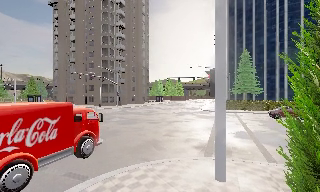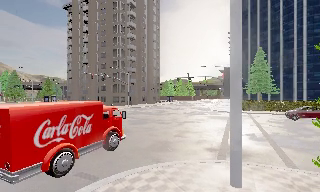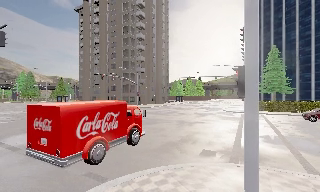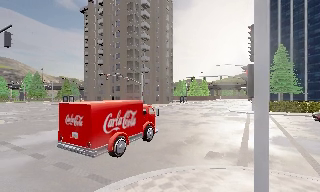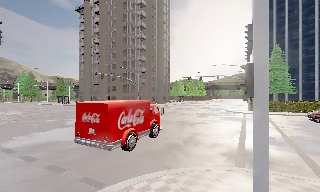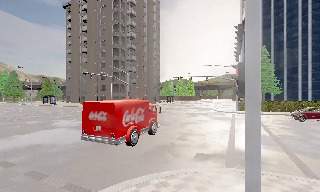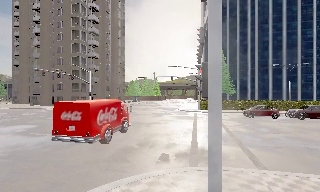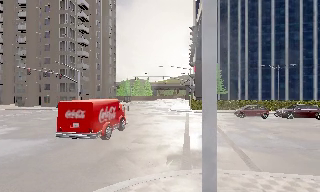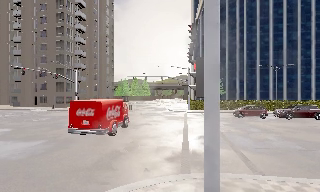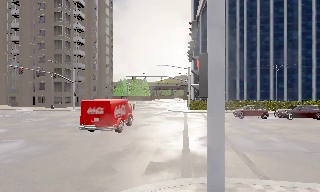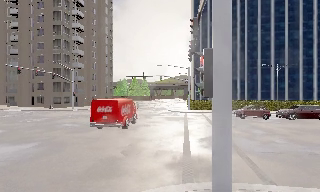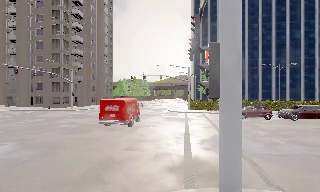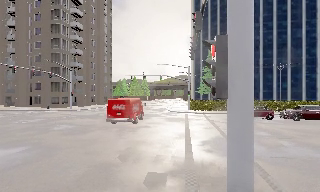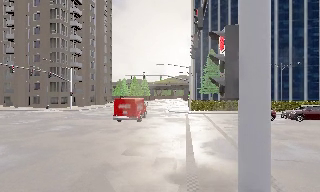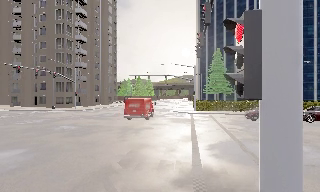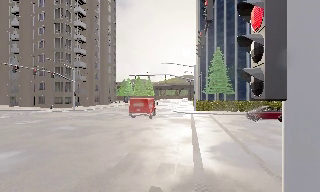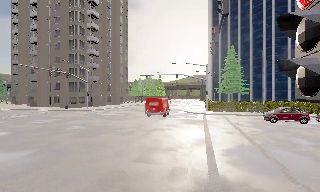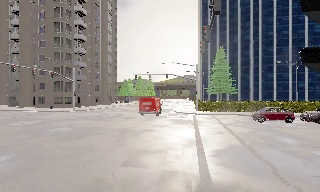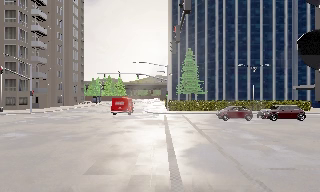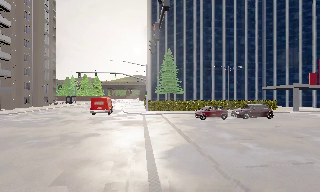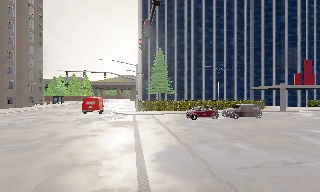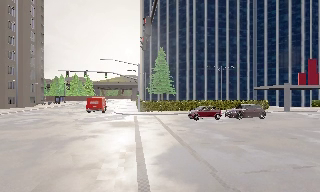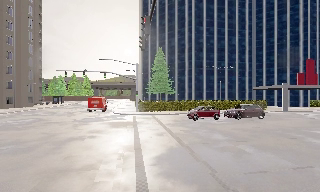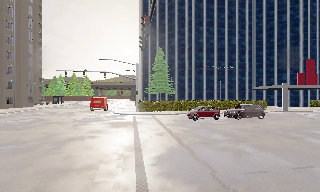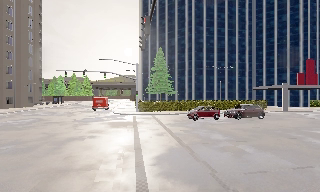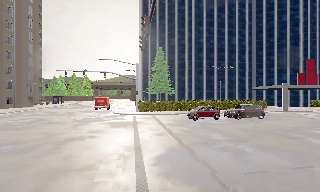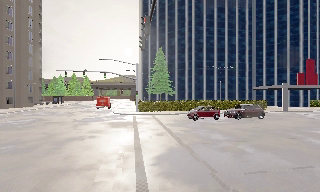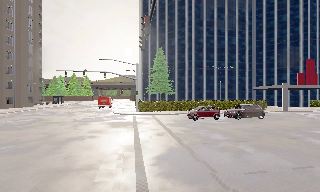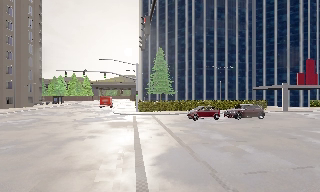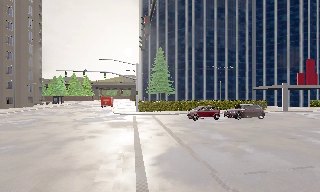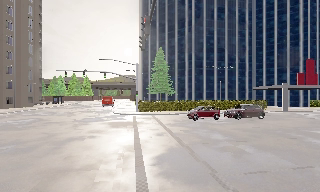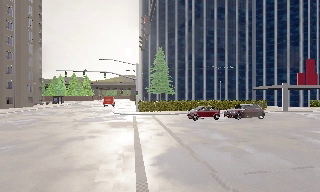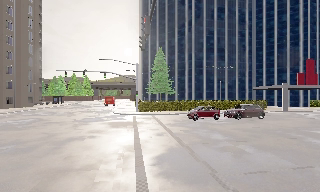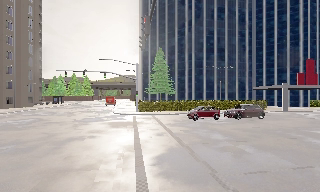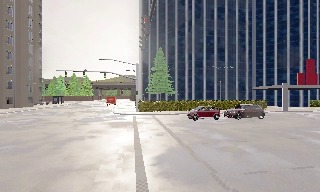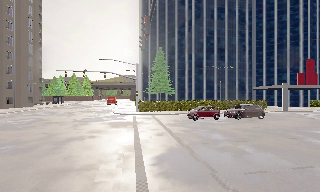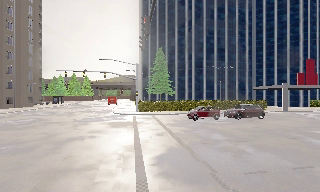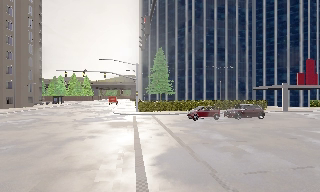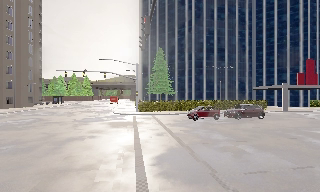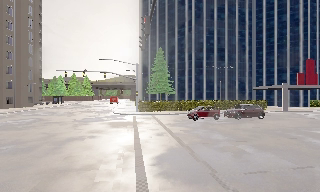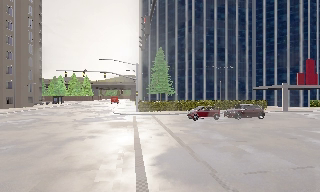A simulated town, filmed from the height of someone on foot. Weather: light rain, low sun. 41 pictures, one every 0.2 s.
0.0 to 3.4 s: The scene slides to the left, as the camera pans about 10 degrees to its right. It travels forward, about 4.5 m, so what stands in front looms larger.
3.4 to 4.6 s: The scene slides to the left, as the camera pans about 20 degrees to its right. It travels forward, about 1.5 m, so what stands in front looms larger. It loses speed.
4.6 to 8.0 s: The camera keeps its place and its aim.
The film runs forward here.
